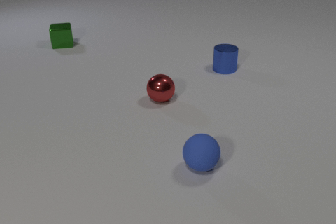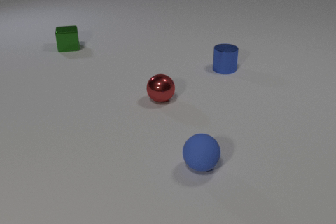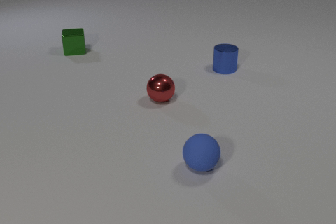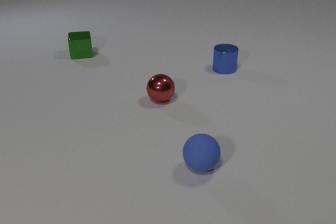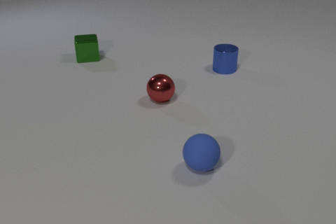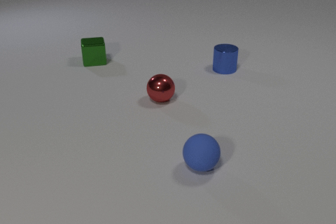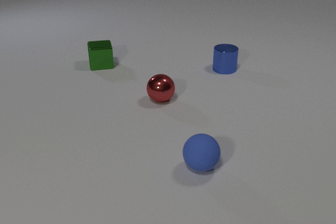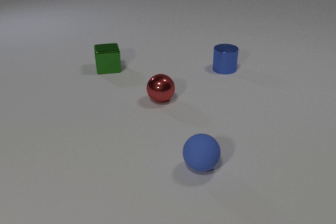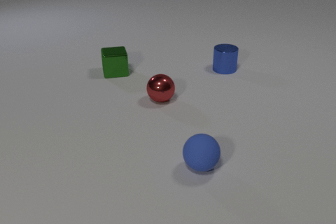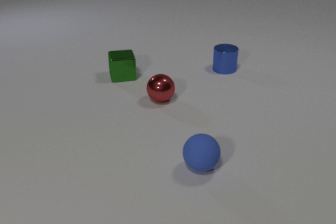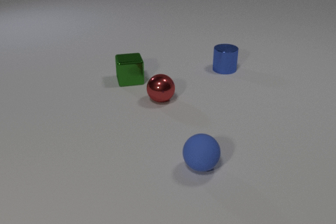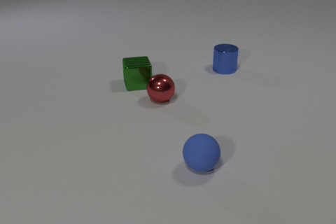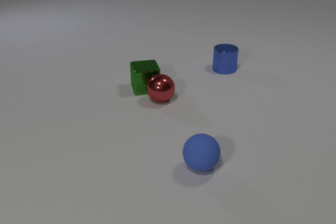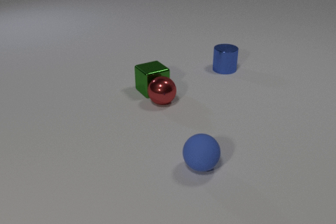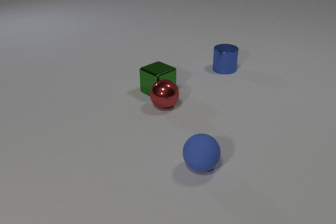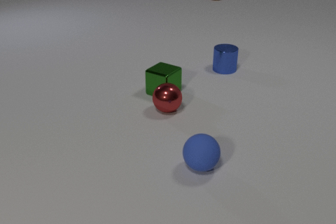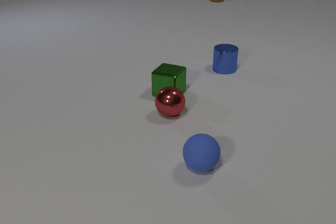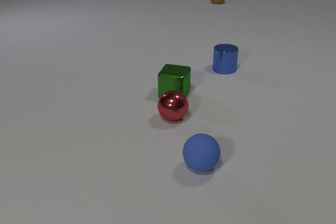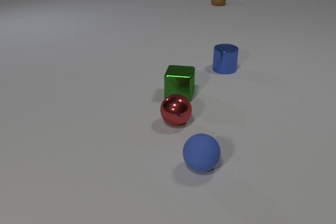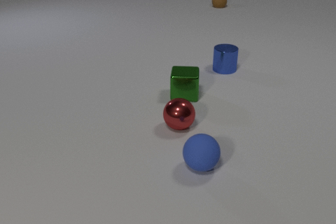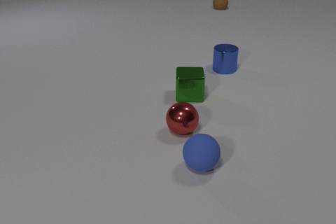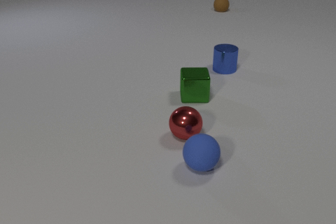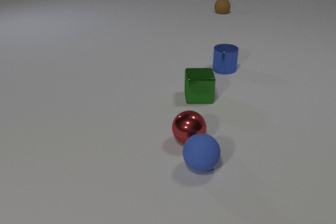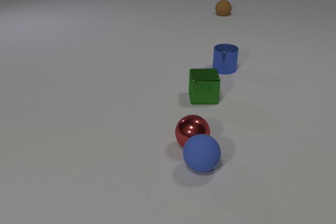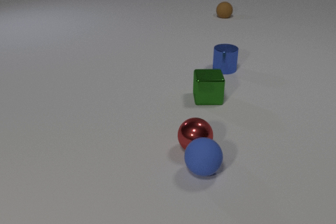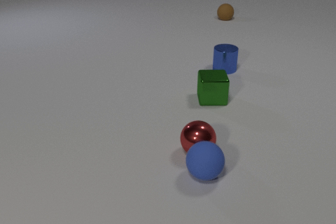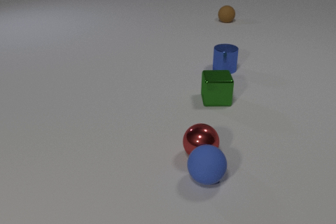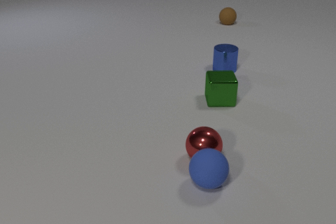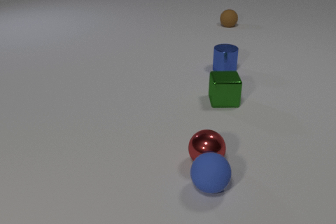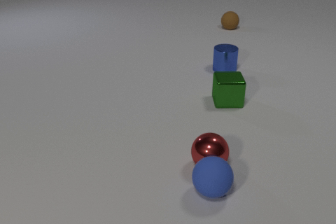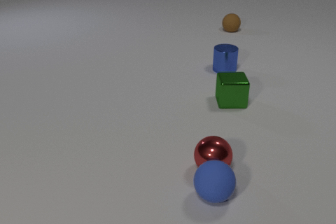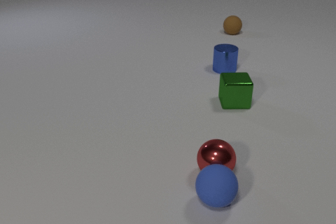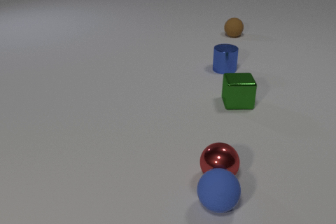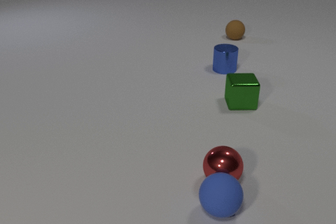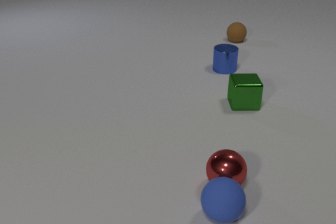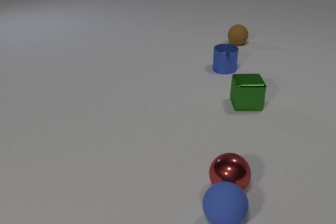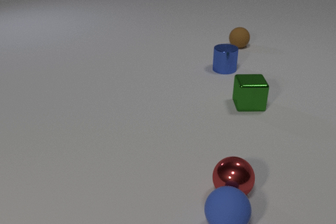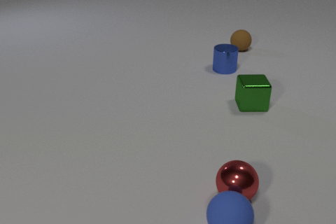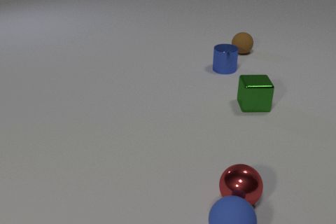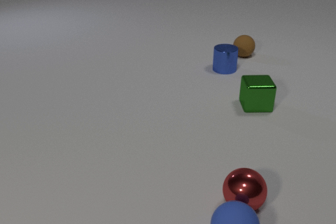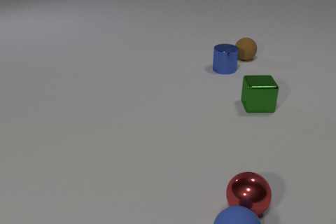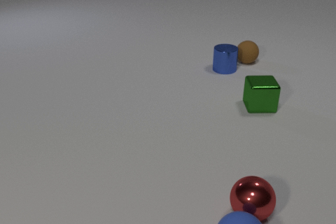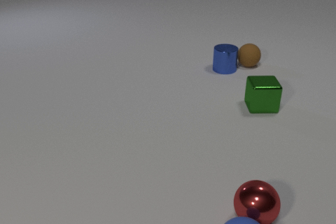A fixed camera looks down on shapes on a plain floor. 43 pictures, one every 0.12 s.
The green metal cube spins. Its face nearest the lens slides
to the right.
The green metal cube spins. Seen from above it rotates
counterclockwise.
0.00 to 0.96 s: The green metal cube slides toward the camera and to the right.
0.96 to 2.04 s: The green metal cube slides to the right and toward the camera, spins so that its near face slides to the right, counterclockwise seen from above. The red metal sphere rolls toward the camera. The brown rubber sphere comes in at the top edge, rolls toward the camera. The green metal cube and the red metal sphere collide.
2.04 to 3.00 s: The green metal cube slides to the right. The red metal sphere rolls toward the camera and to the right. The brown rubber sphere rolls toward the camera. The blue rubber sphere rolls toward the camera. The red metal sphere and the blue rubber sphere collide.
3.00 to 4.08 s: The green metal cube slides to the right. The red metal sphere rolls toward the camera and to the right. The brown rubber sphere rolls toward the camera. The blue rubber sphere rolls toward the camera.
4.08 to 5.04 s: The green metal cube slides to the right. The red metal sphere rolls toward the camera and to the right. The brown rubber sphere rolls toward the camera. The blue rubber sphere rolls toward the camera.
How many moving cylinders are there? 0.
How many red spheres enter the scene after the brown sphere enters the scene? 0.
Are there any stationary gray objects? no.
